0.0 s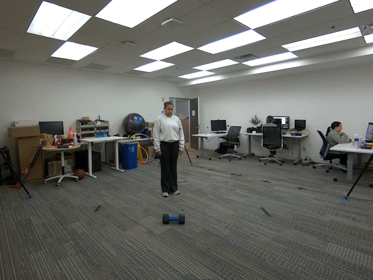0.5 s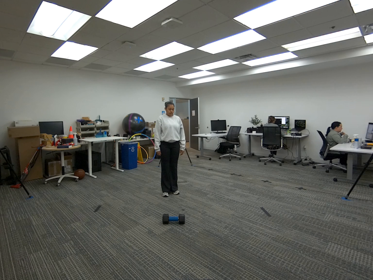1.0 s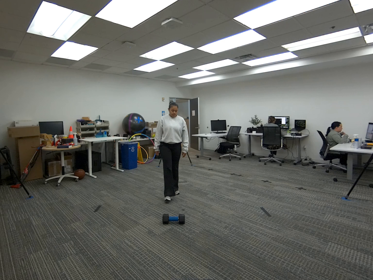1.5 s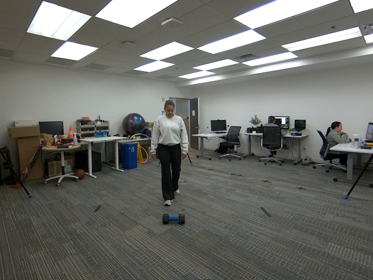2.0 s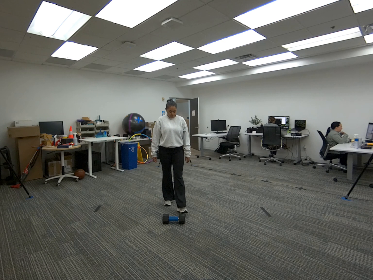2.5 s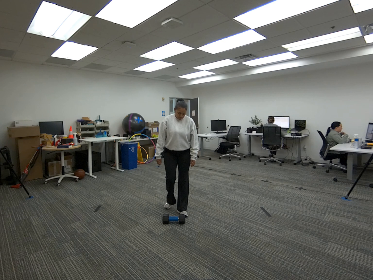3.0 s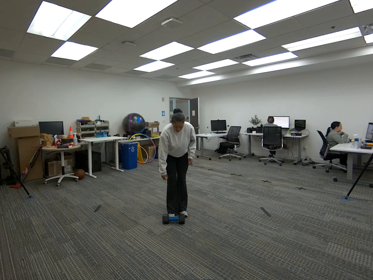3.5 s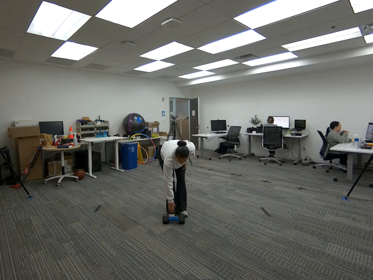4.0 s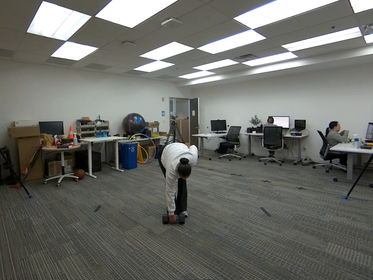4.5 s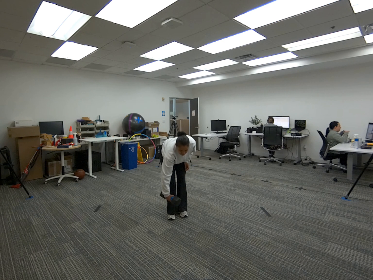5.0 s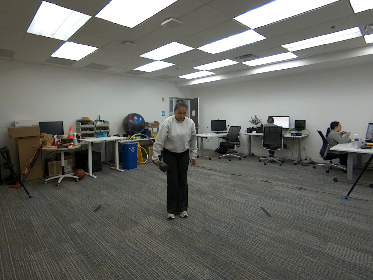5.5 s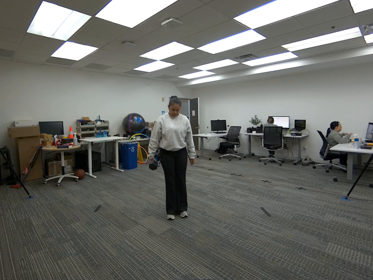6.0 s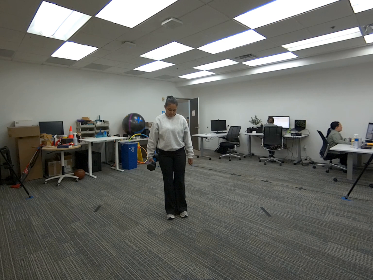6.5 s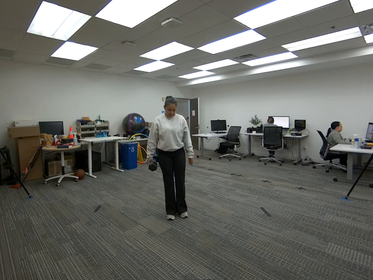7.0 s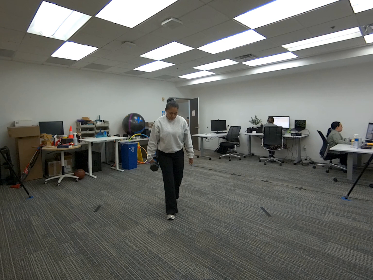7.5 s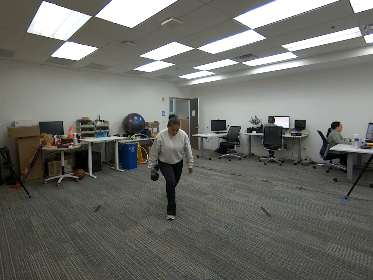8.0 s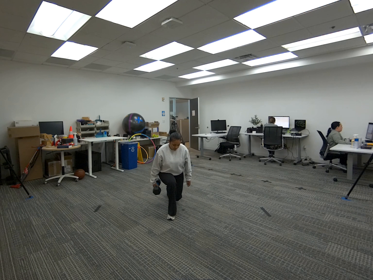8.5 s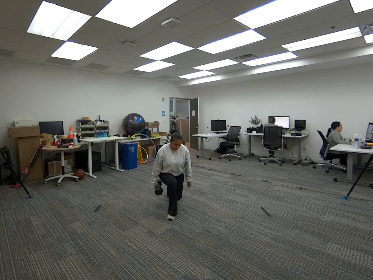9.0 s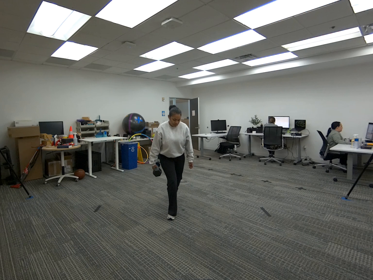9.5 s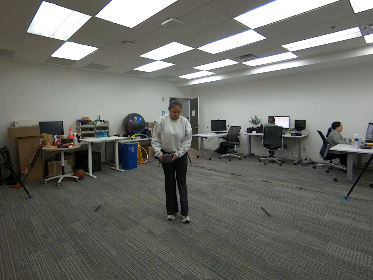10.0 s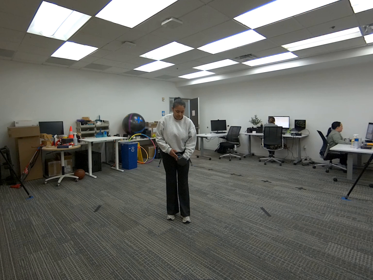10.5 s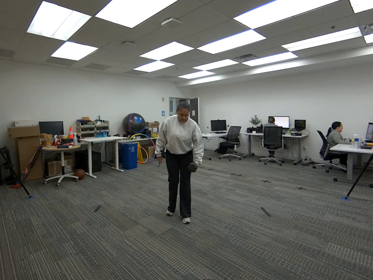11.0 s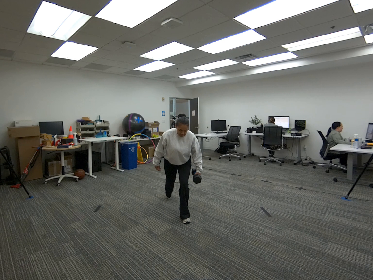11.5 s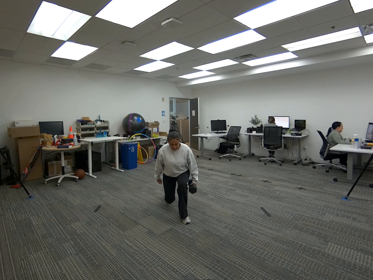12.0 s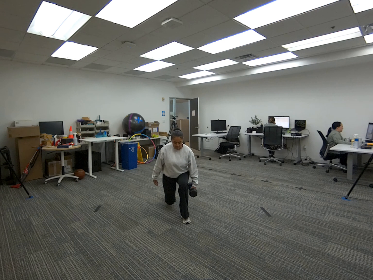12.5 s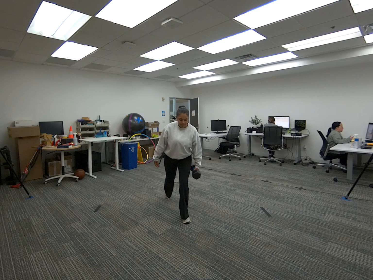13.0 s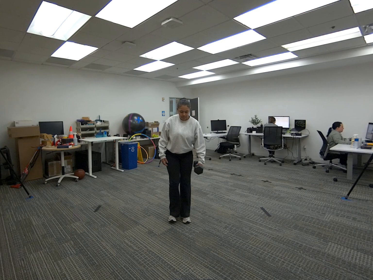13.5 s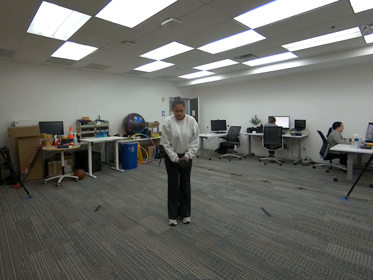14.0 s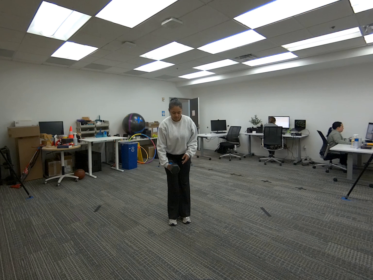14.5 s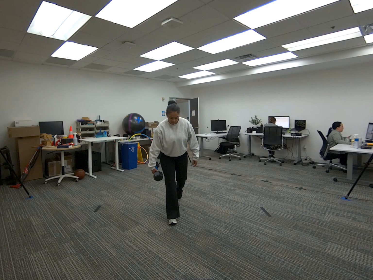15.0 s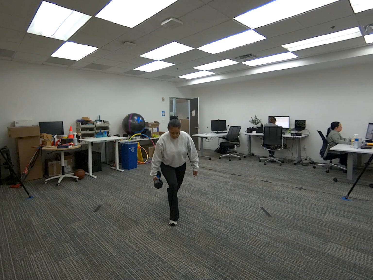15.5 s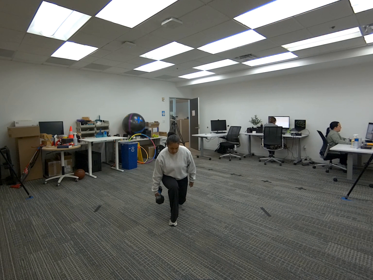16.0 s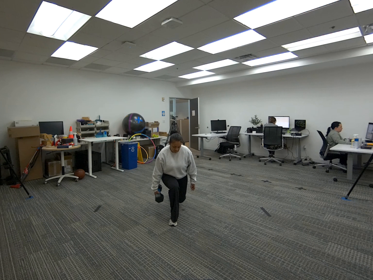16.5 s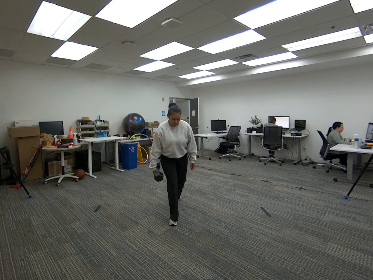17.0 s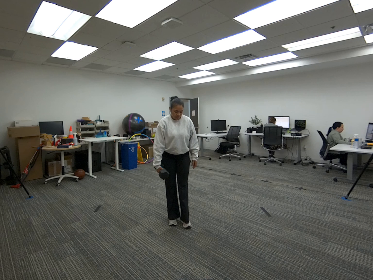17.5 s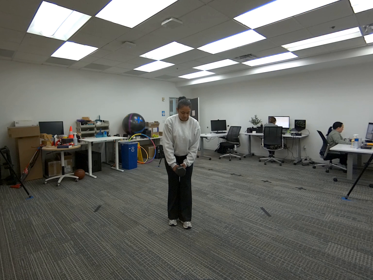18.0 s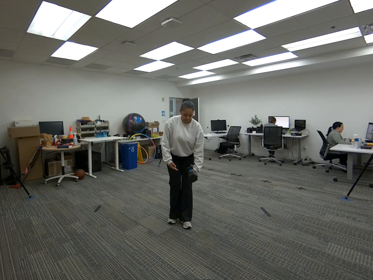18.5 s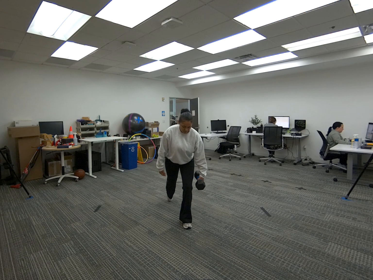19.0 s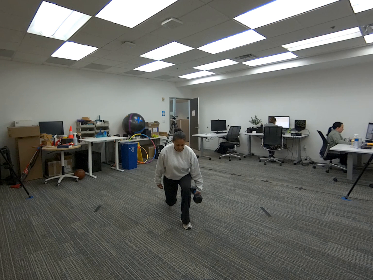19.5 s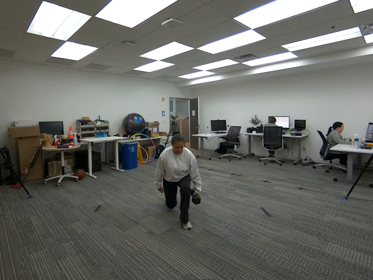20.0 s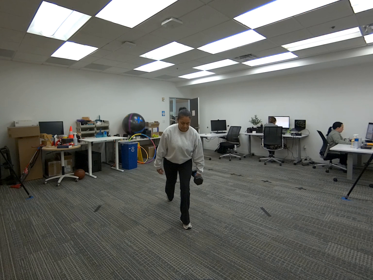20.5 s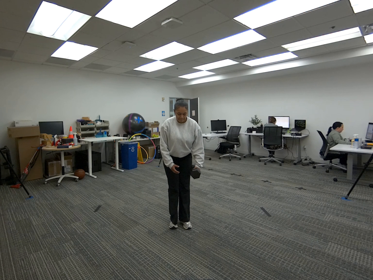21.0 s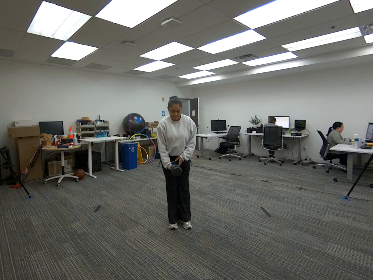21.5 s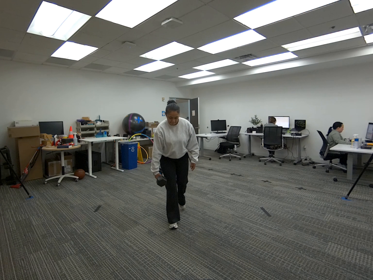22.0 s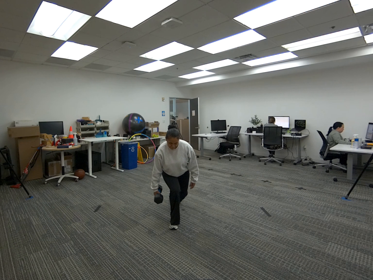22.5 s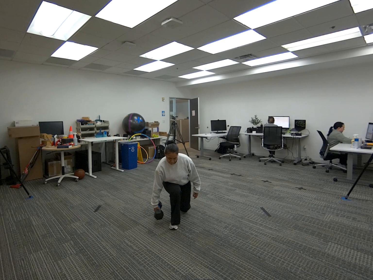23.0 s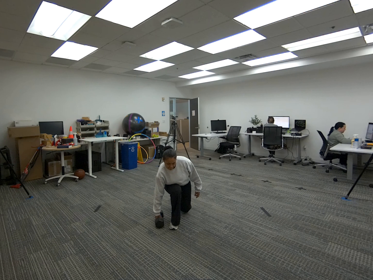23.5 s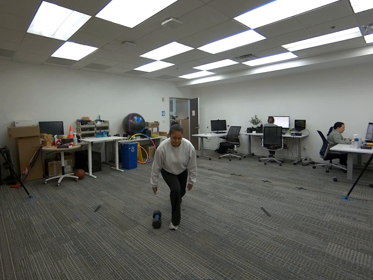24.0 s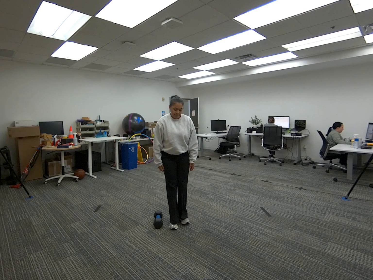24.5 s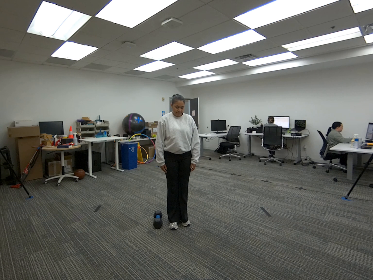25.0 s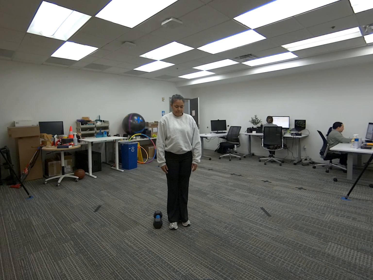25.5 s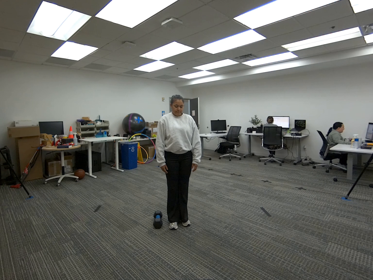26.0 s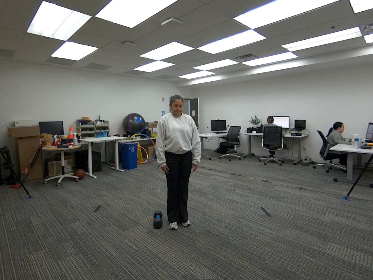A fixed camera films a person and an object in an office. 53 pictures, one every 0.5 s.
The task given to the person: Walk to the dumbbell, grasp it with both hands, and perform alternating lunges while holding it. Continue until finished, then place the dumbbell on the ground.
